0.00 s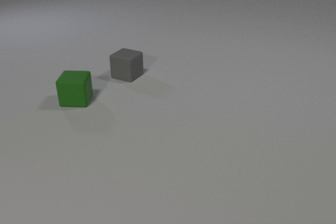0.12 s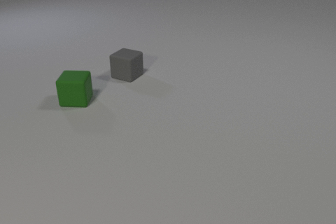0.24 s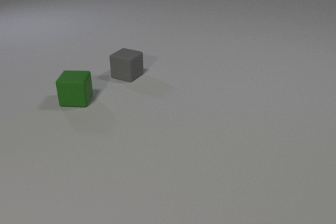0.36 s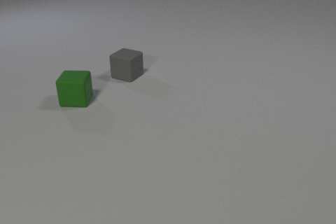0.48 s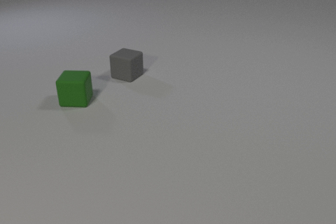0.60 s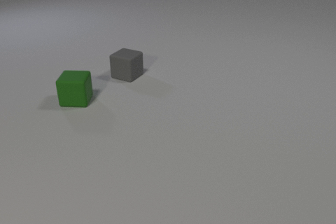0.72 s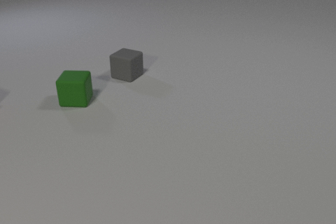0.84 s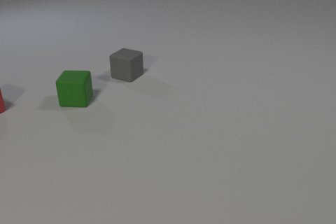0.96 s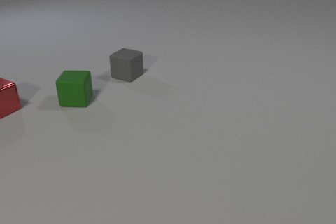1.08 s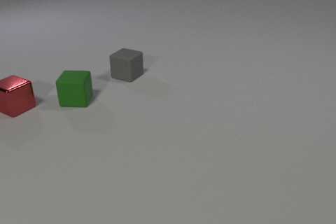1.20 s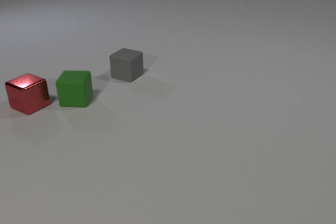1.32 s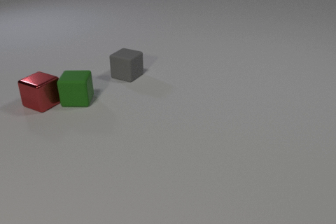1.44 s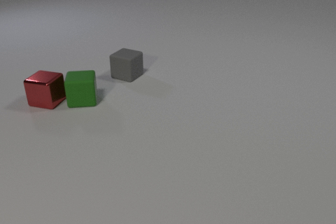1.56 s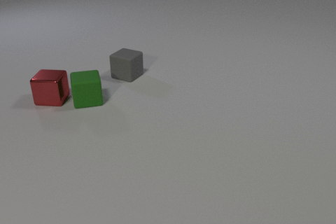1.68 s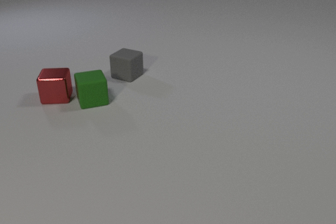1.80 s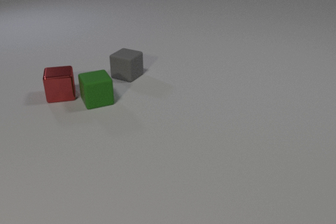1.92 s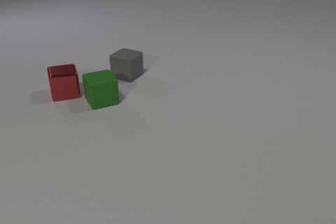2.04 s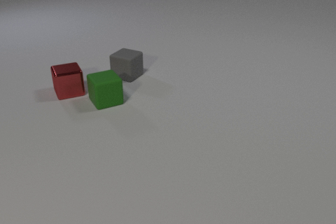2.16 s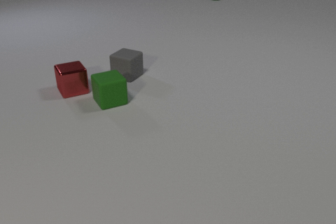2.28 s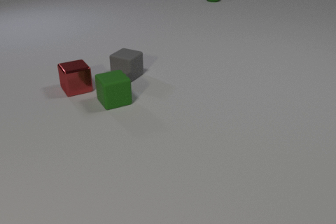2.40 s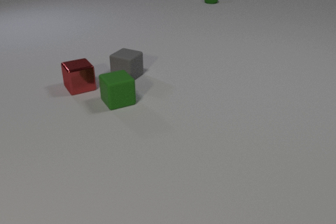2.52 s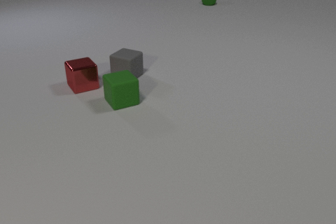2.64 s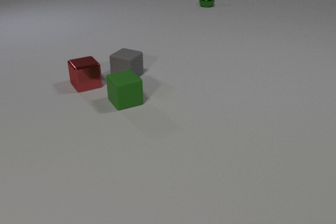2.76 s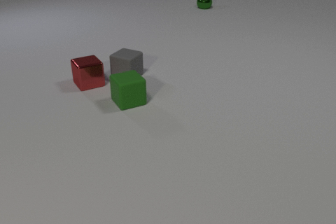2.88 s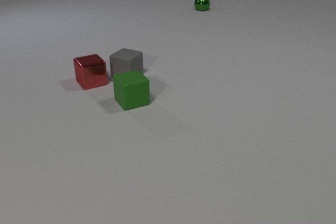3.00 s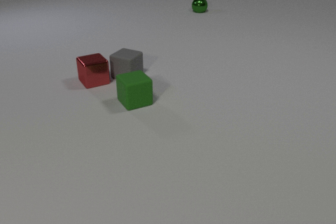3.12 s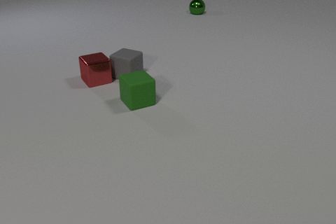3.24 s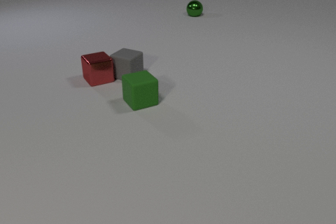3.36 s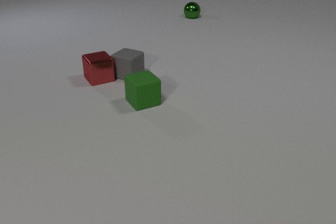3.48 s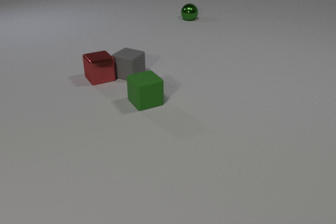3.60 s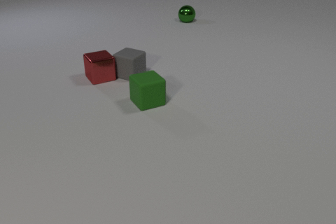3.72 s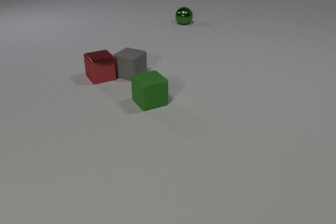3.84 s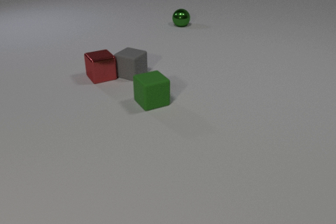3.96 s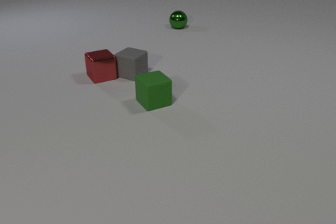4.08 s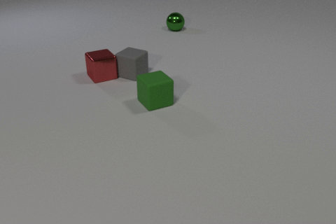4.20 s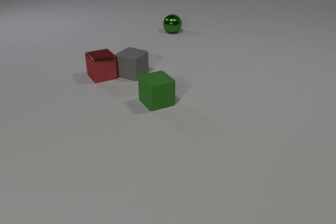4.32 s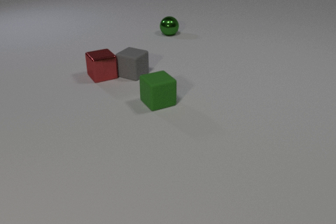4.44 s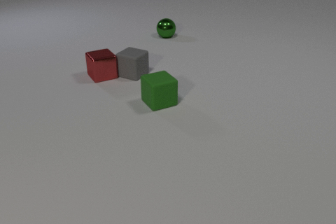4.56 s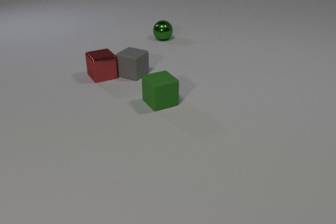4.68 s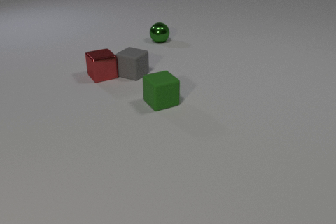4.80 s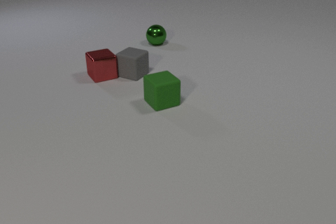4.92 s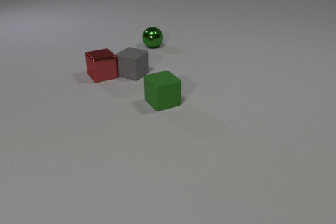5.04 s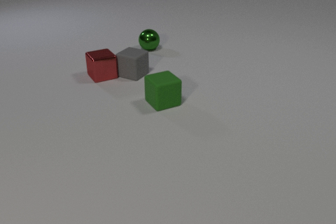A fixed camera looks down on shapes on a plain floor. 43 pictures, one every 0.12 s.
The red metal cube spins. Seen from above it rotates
counterclockwise.
The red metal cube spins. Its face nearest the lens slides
to the right.
0.00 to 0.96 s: The red metal cube comes in at the left edge, slides to the right.
0.96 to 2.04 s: The red metal cube slides to the right, spins so that its near face slides to the right, counterclockwise seen from above. The green rubber cube slides to the right, spins counterclockwise seen from above by about 30 degrees, its near face sliding to the right. The red metal cube and the green rubber cube collide.
2.04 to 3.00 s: The red metal cube slides to the right and away from the camera. The green rubber cube slides to the right. The green metal sphere rolls toward the camera.
3.00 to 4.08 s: The red metal cube slides away from the camera and to the right. The green rubber cube slides to the right. The green metal sphere rolls toward the camera. The gray rubber cube slides to the right. The red metal cube and the gray rubber cube collide.
4.08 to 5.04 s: The green rubber cube slides to the right. The green metal sphere rolls toward the camera and to the left.
Are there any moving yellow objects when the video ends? no.
What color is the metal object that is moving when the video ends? green.
How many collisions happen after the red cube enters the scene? 2.
